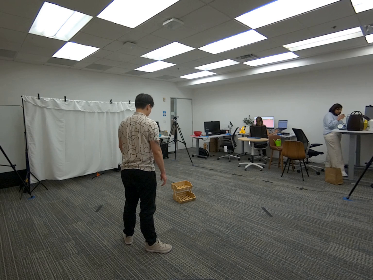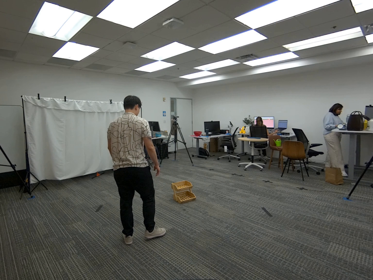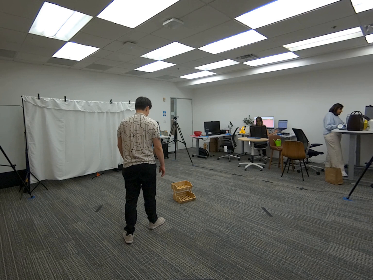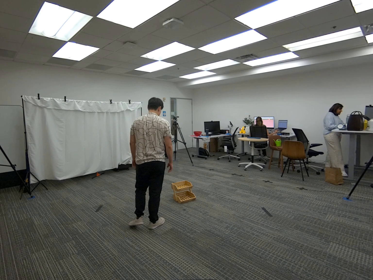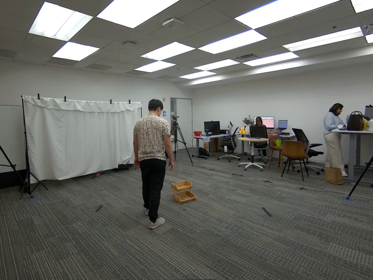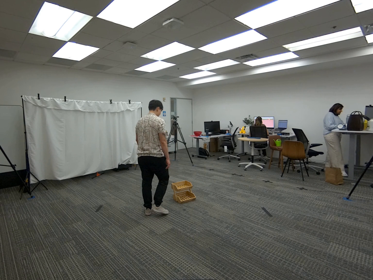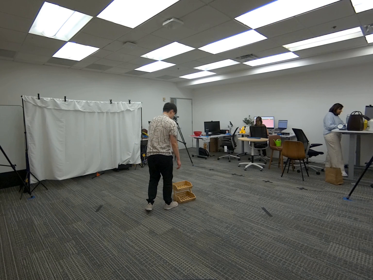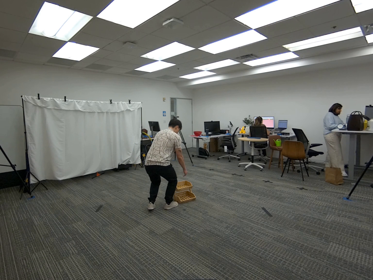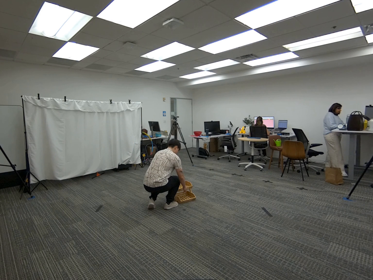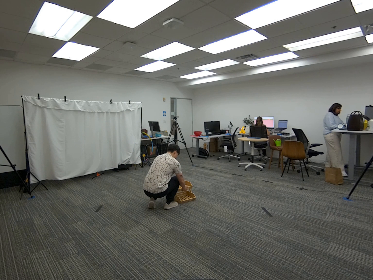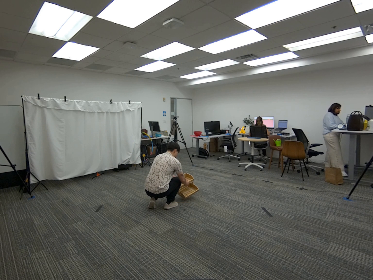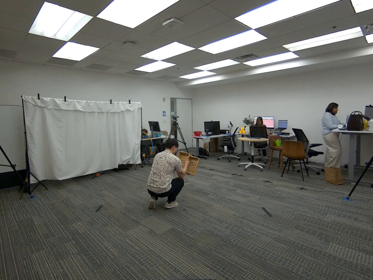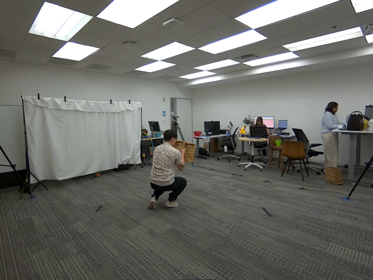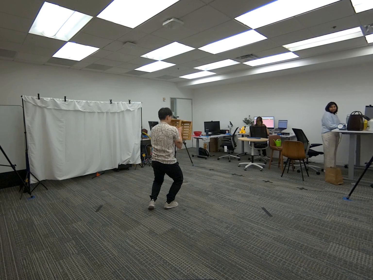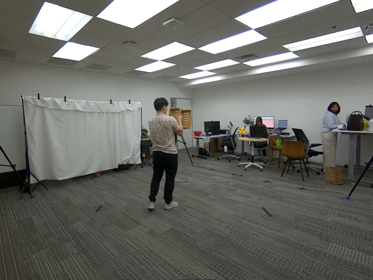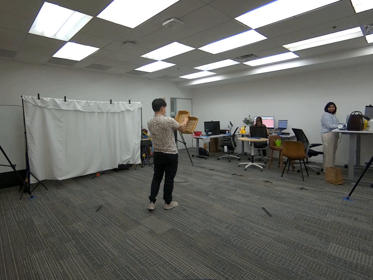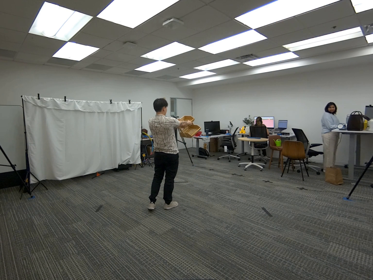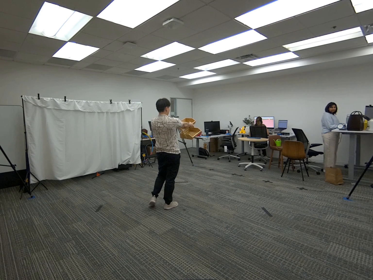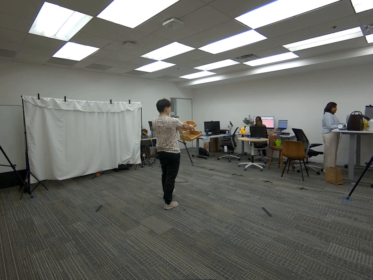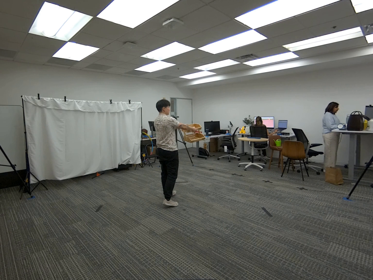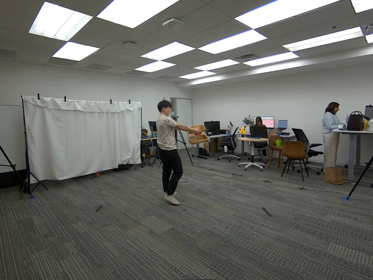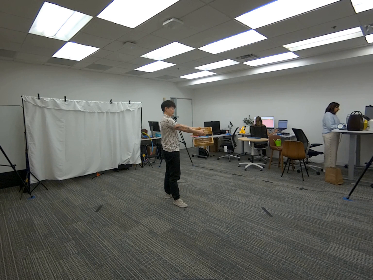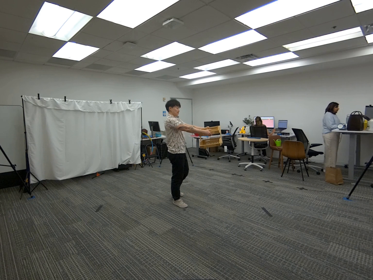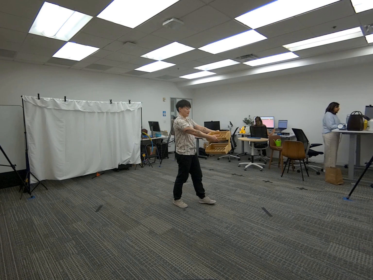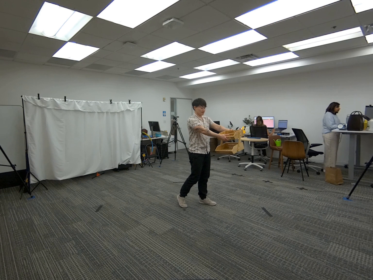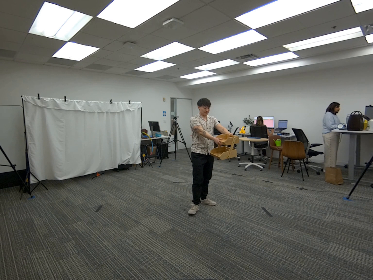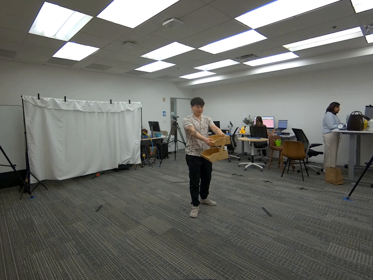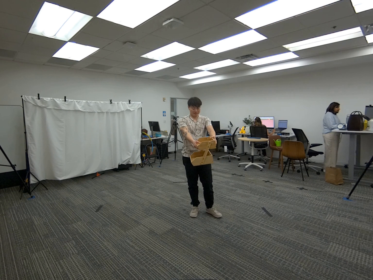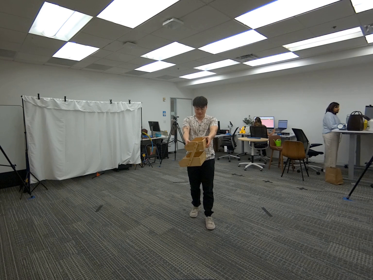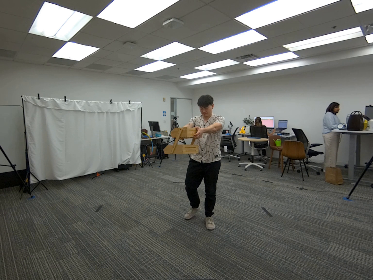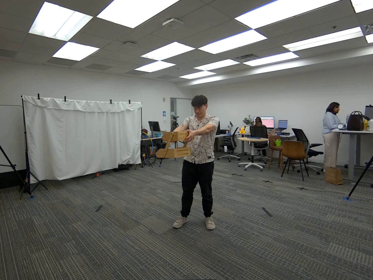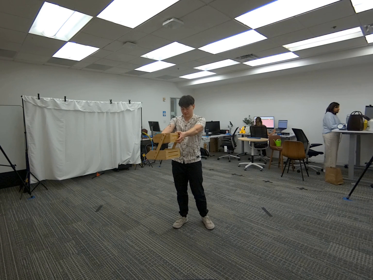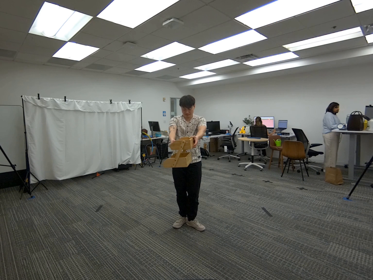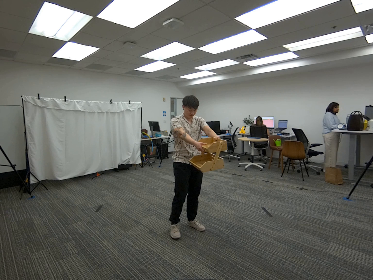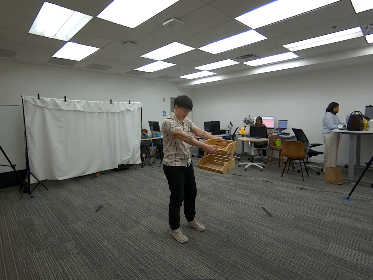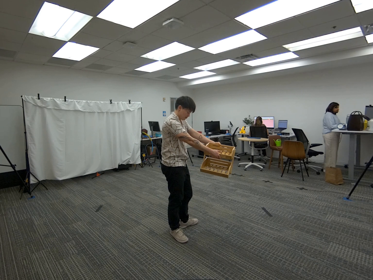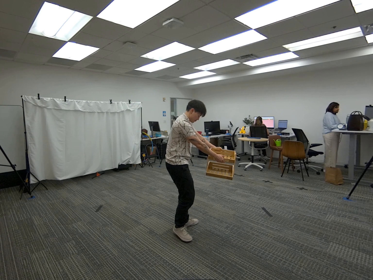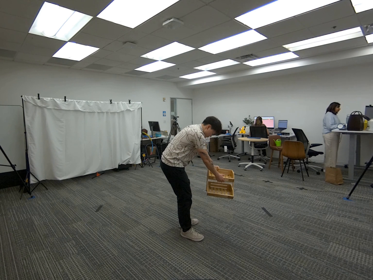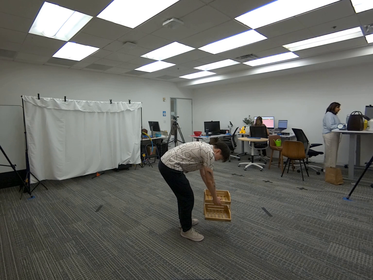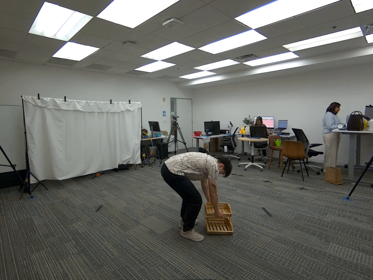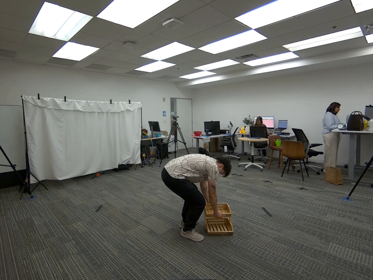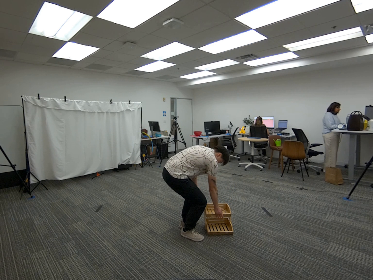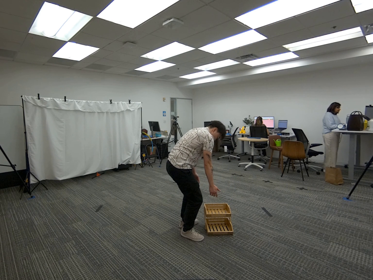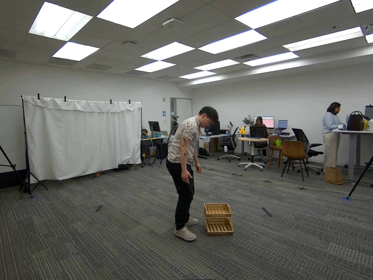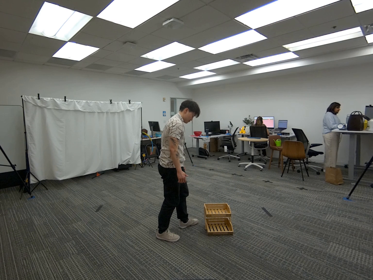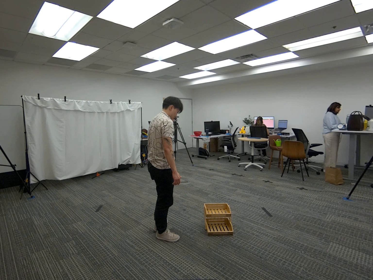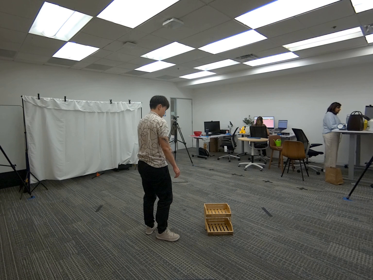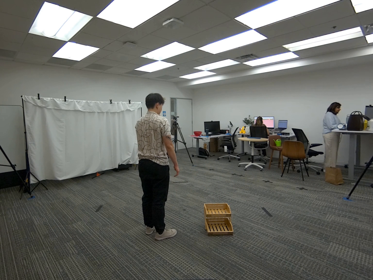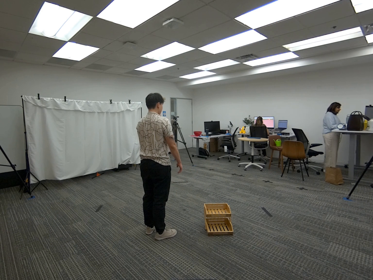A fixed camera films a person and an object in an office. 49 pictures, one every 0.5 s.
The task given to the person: Walk over to the wooden crate. Pick up the wooden crate with both hands. Keeping the crate in front of you with your elbows extended, walk around the bounding area until the end of sequence.
